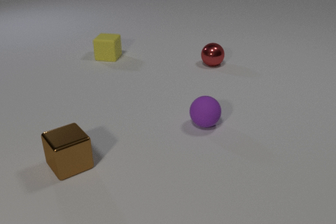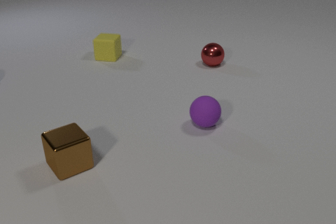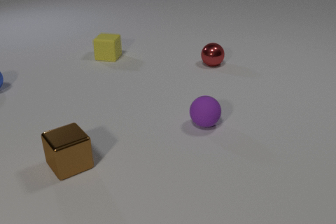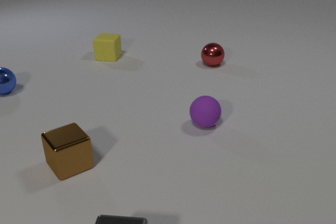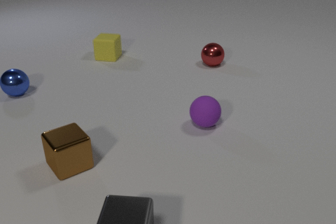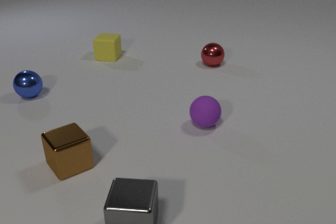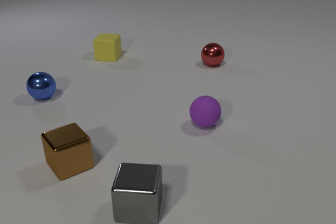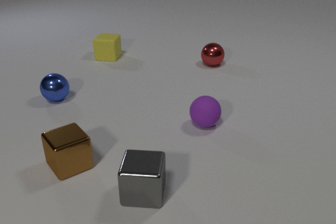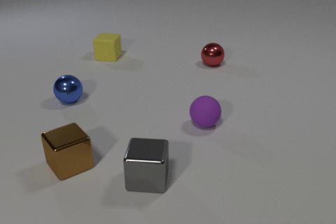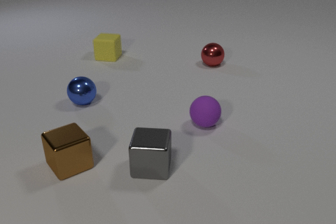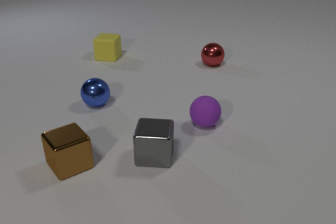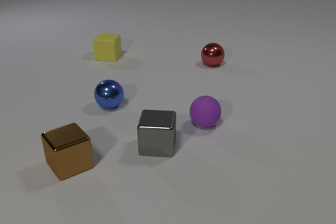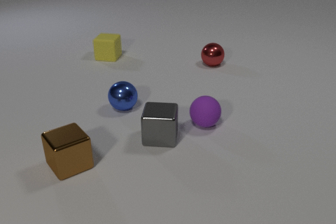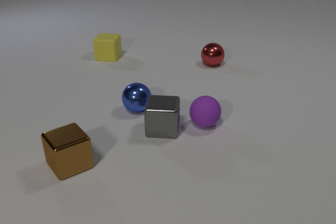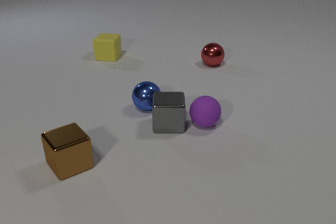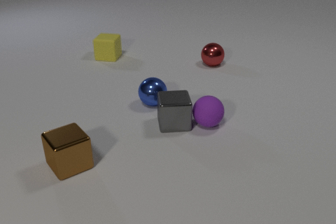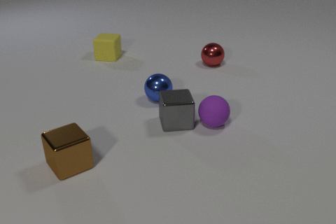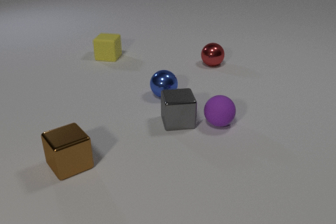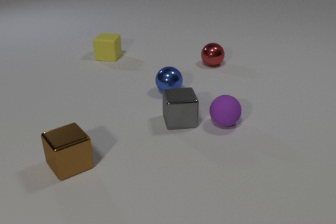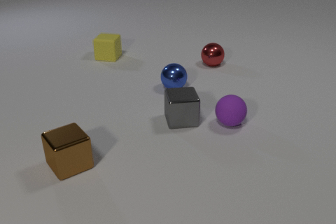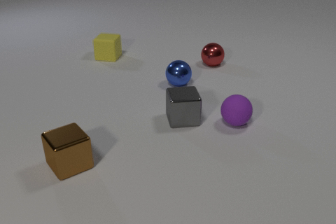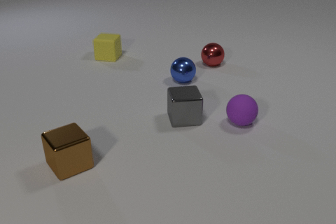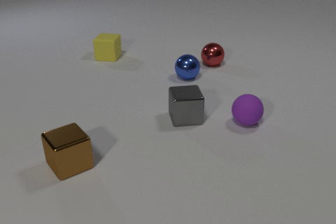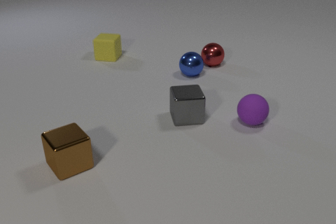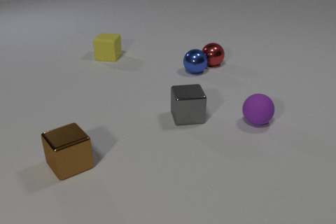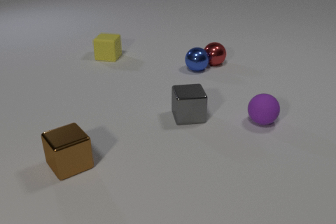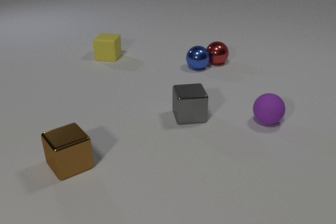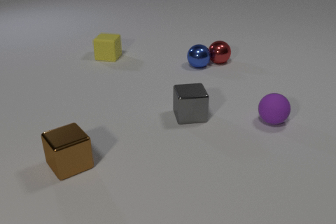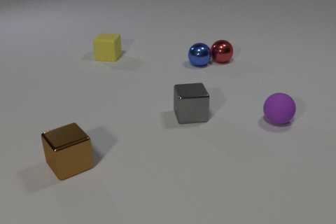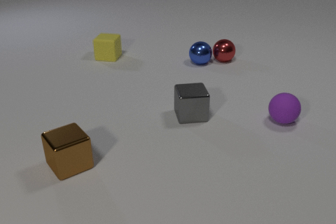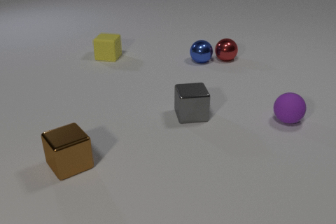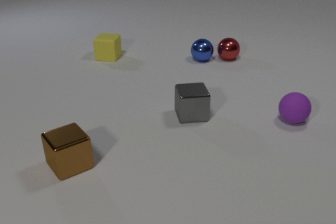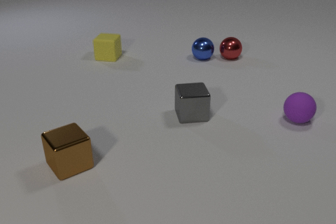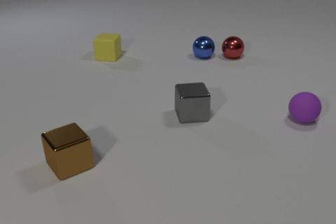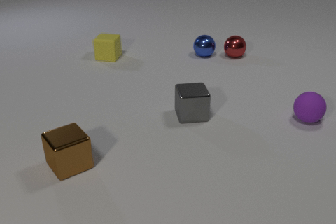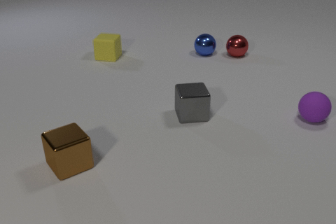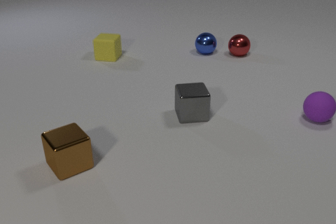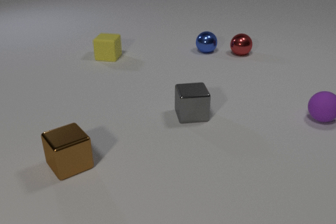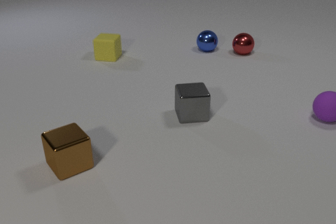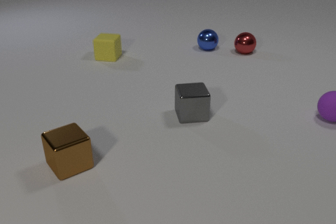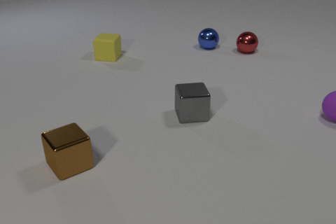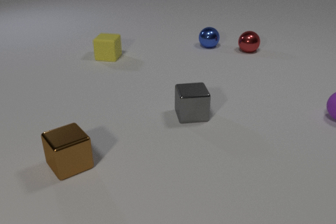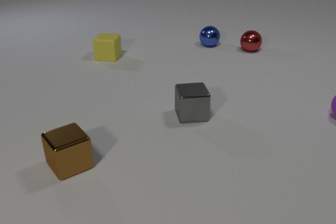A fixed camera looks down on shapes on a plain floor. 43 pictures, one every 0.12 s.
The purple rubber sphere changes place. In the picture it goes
to the right.
The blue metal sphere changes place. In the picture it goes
to the right.
0.00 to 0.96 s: The blue metal sphere comes in at the left edge, rolls to the right and toward the camera. The gray metal cube comes in at the bottom edge, slides away from the camera.
0.96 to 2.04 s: The blue metal sphere rolls to the right. The gray metal cube slides away from the camera. The purple rubber sphere rolls to the right. The blue metal sphere and the gray metal cube collide. The gray metal cube and the purple rubber sphere collide.
2.04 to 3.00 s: The blue metal sphere rolls away from the camera and to the right. The gray metal cube slides away from the camera and to the right. The purple rubber sphere rolls to the right. The blue metal sphere and the red metal sphere collide.
3.00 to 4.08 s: The blue metal sphere rolls away from the camera. The purple rubber sphere rolls to the right and away from the camera. The red metal sphere rolls away from the camera and to the right.
4.08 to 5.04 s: The blue metal sphere rolls away from the camera. The purple rubber sphere rolls to the right and away from the camera. The red metal sphere rolls away from the camera and to the right.
What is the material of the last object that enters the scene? metal.
How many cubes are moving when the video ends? 0.
What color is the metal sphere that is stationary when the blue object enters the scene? red.
